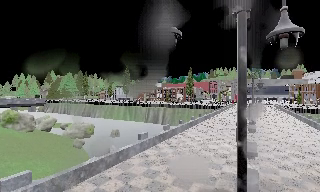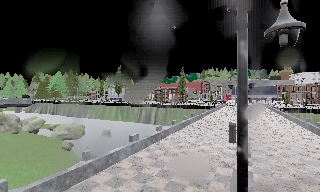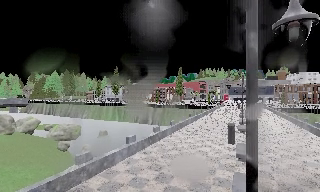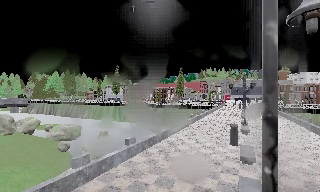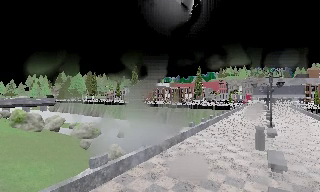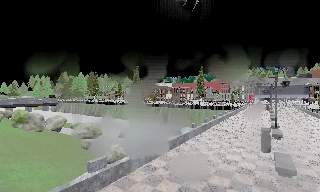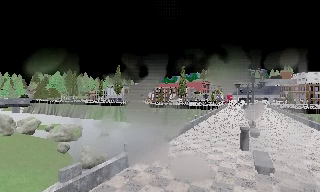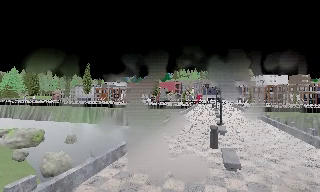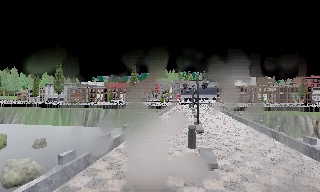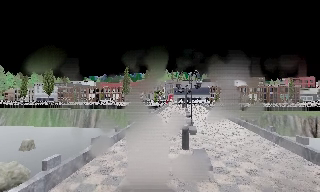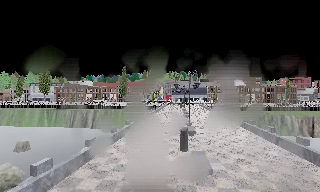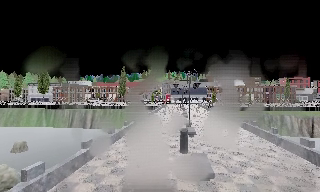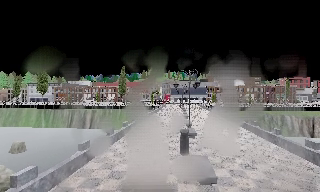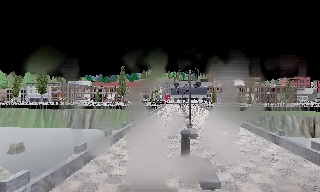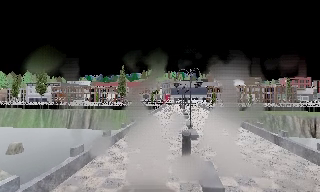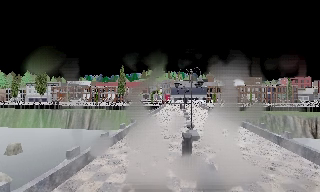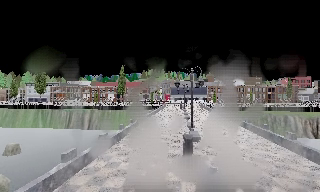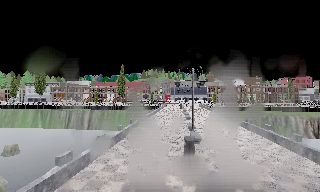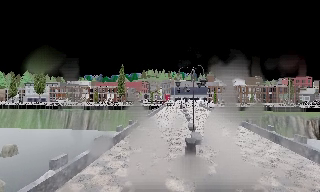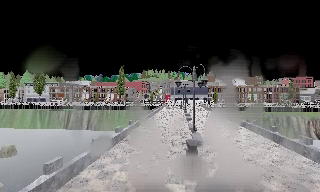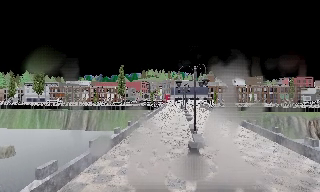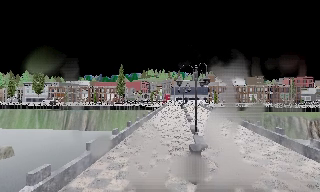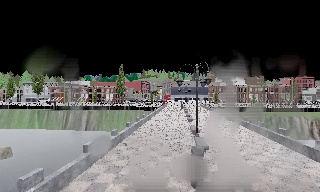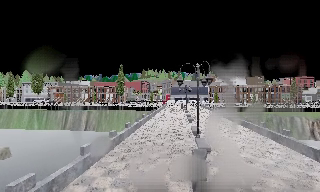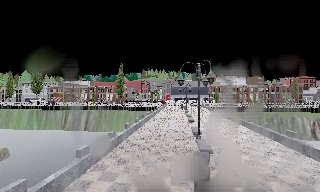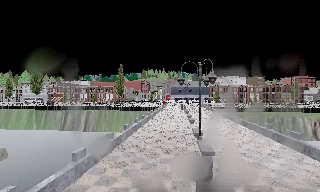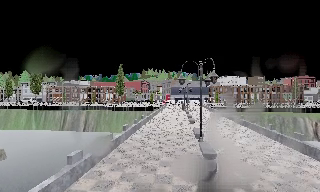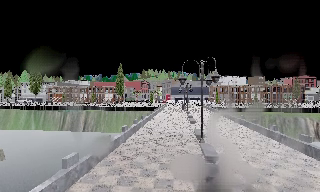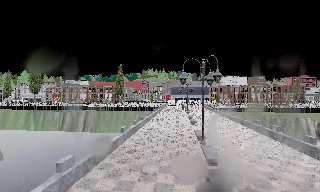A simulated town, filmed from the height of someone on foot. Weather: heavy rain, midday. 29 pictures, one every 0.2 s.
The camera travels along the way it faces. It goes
forward.
0.0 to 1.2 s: The camera travels forward, about 1.5 m, so what stands in front looms larger.
1.2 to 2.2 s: The camera pans to its right, which is clockwise from overhead, by about 20 degrees. It travels forward, about 1 m, so what stands in front looms larger.
2.2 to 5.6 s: The camera travels forward, about 4 m, so what stands in front looms larger.
The film runs forward here.
